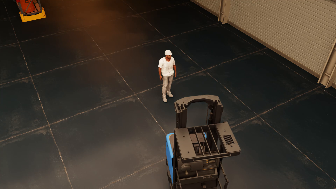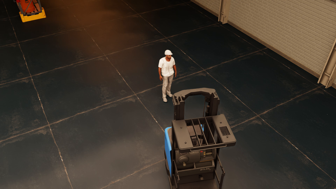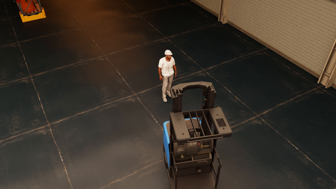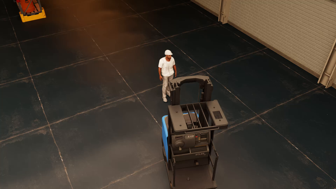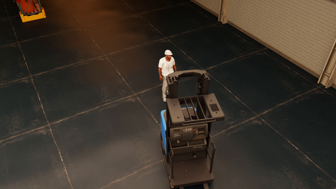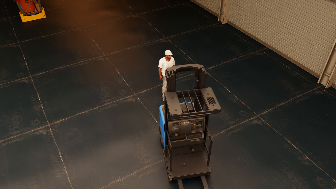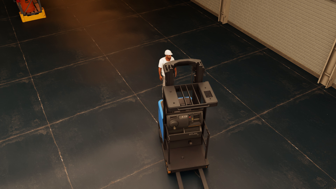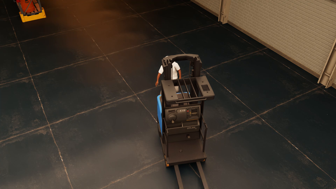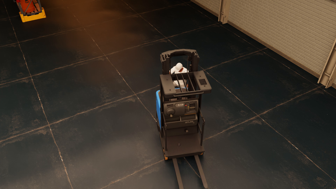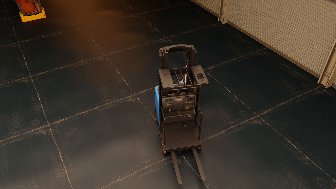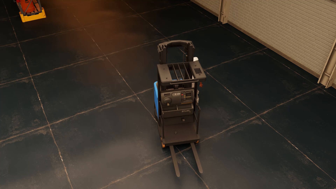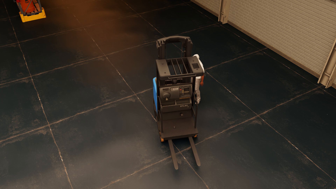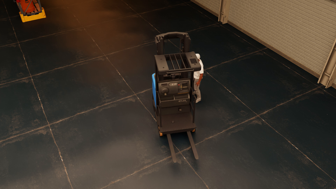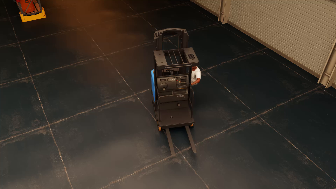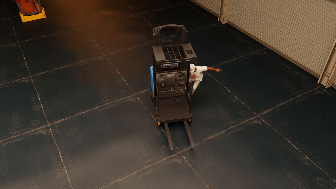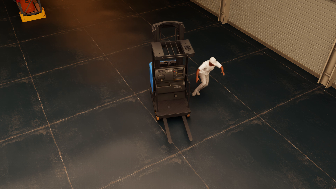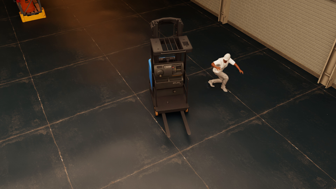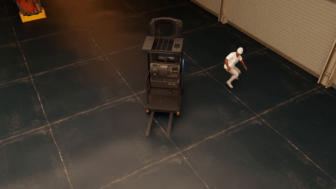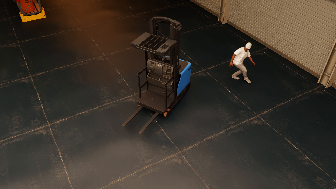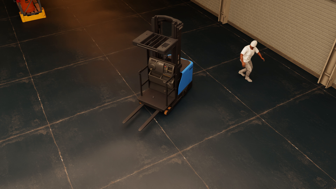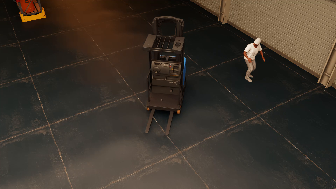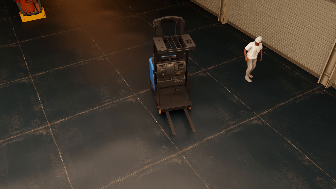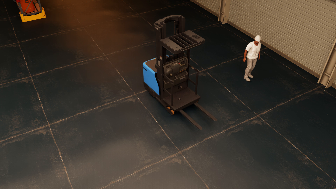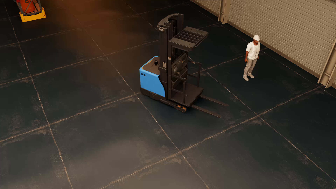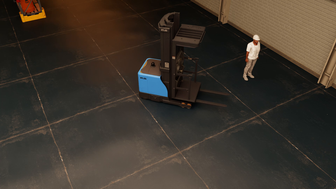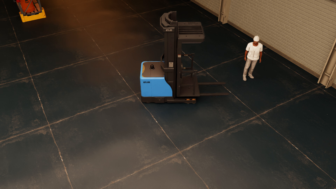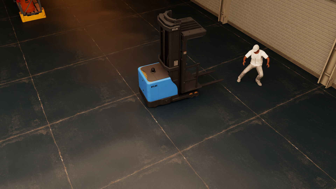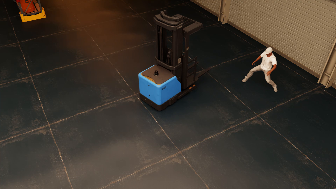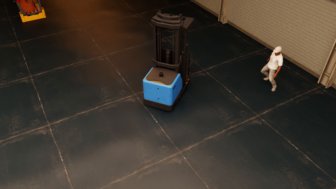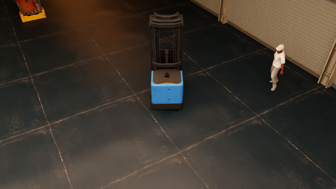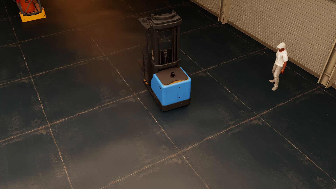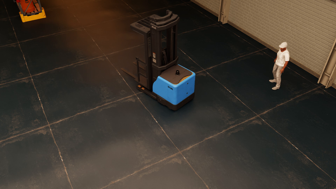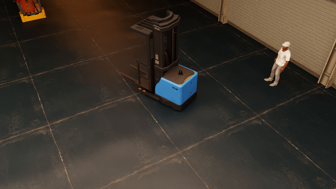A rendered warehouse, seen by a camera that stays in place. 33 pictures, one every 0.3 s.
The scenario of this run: Near miss between a forklift and a person.
